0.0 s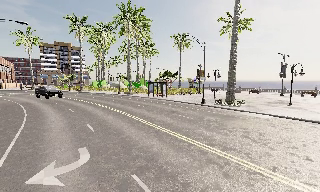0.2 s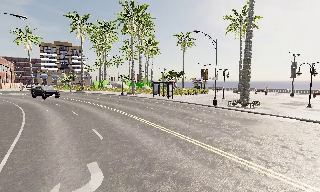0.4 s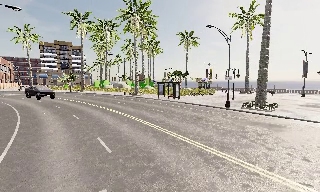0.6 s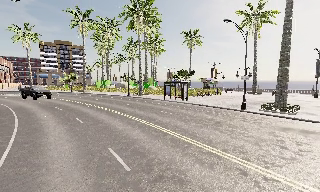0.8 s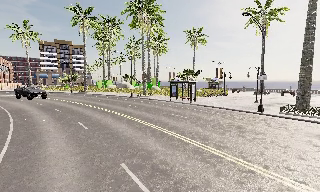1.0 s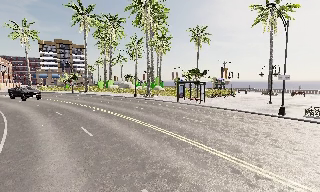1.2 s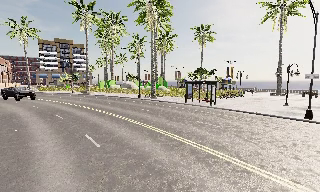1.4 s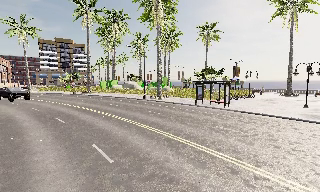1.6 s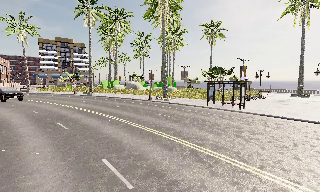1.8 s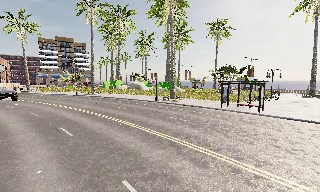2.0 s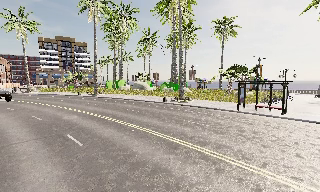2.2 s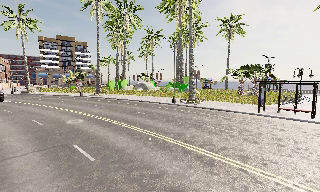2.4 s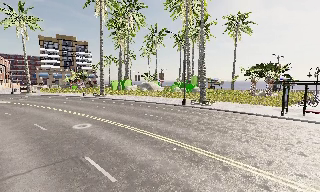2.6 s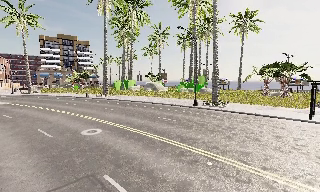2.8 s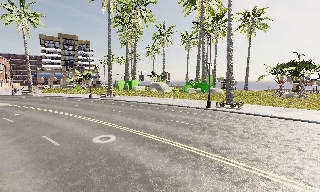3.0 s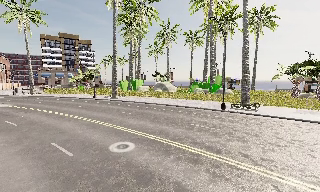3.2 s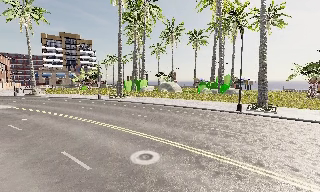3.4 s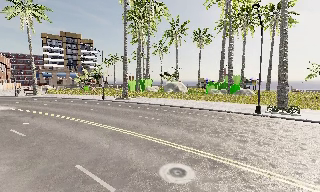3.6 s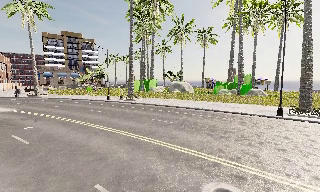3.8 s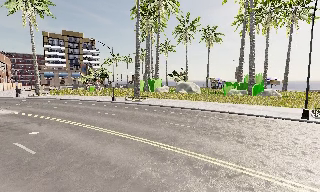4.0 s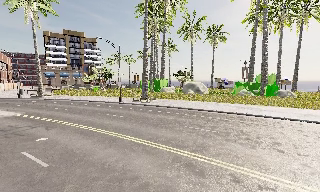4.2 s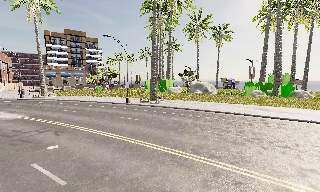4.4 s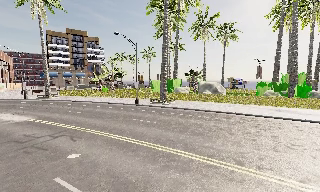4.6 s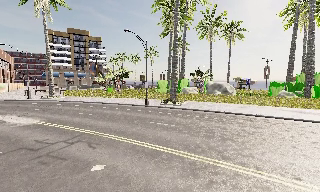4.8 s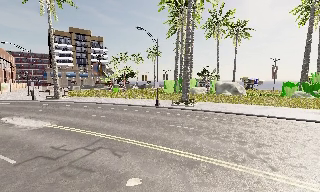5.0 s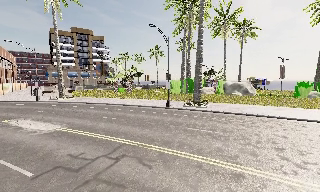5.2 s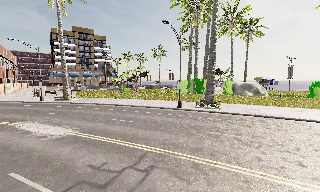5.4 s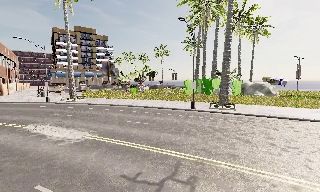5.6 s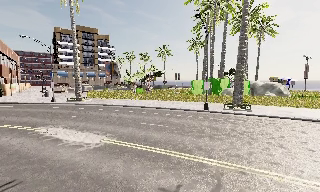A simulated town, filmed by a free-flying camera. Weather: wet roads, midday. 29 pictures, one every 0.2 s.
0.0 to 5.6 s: The camera travels forward and to its left, about 45 m, so what stands in front looms larger.
The film runs backward here.
